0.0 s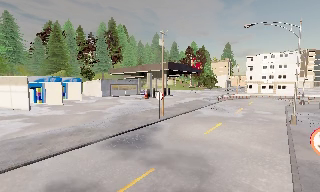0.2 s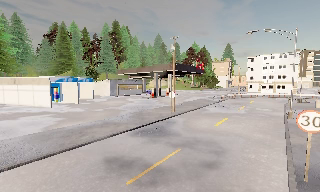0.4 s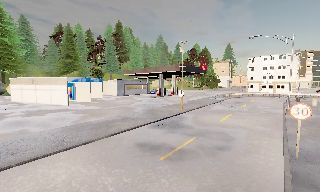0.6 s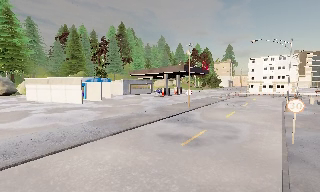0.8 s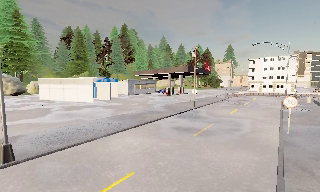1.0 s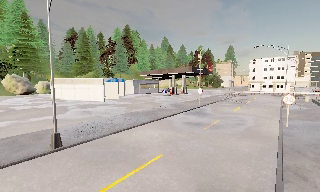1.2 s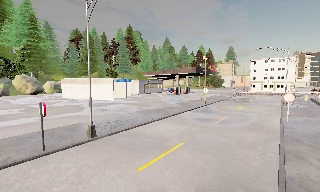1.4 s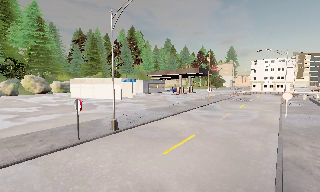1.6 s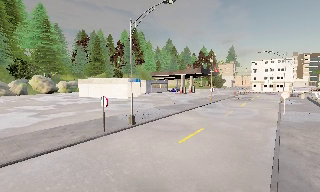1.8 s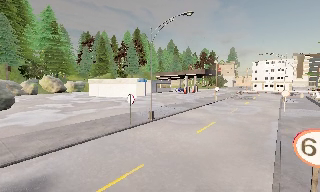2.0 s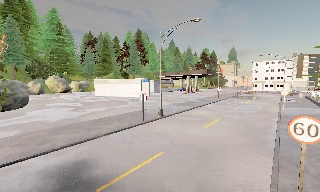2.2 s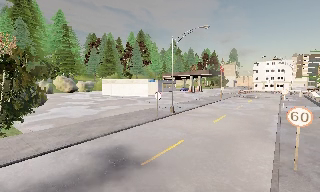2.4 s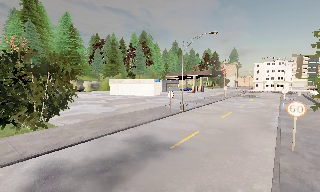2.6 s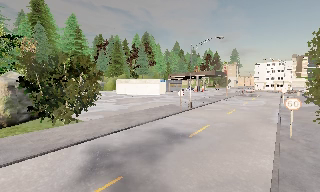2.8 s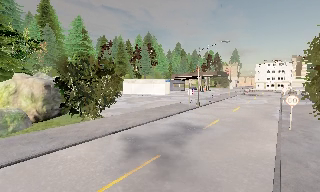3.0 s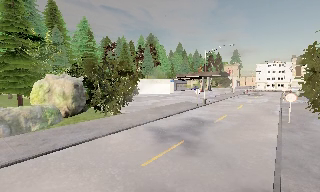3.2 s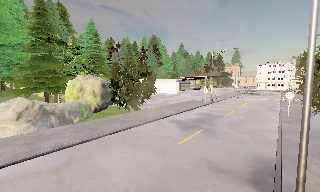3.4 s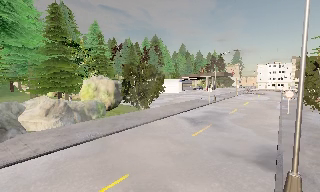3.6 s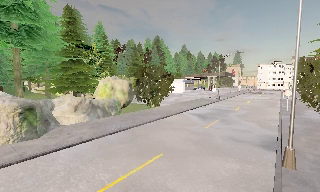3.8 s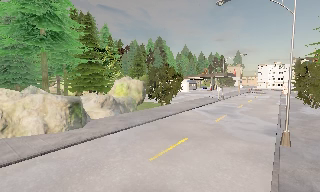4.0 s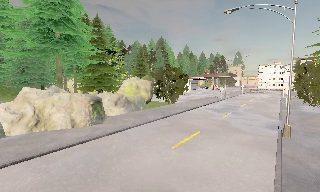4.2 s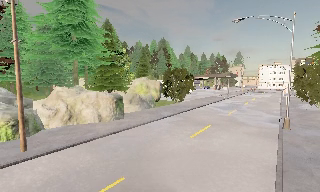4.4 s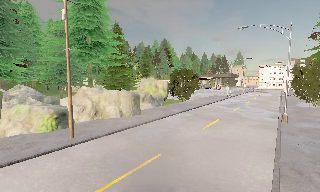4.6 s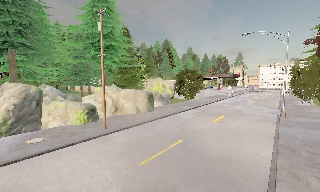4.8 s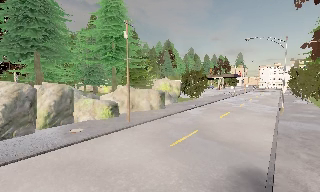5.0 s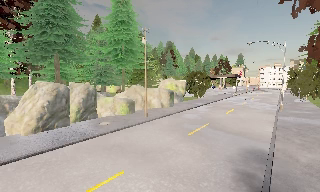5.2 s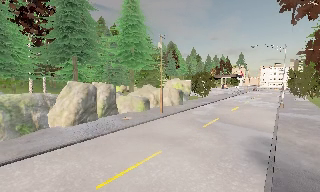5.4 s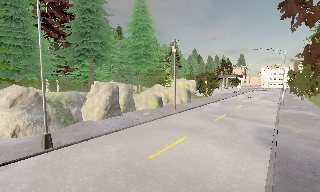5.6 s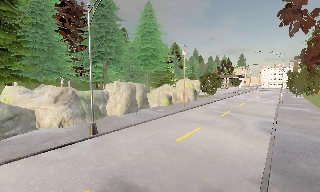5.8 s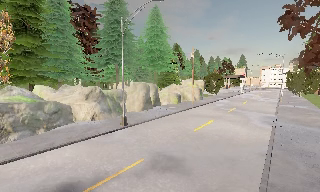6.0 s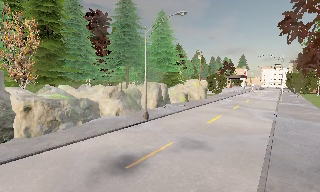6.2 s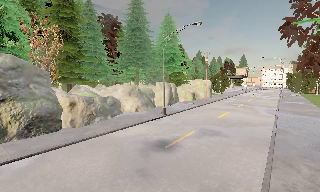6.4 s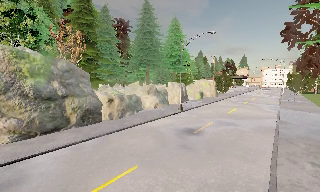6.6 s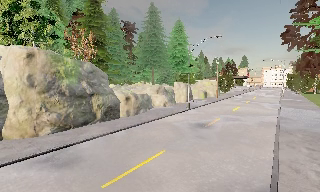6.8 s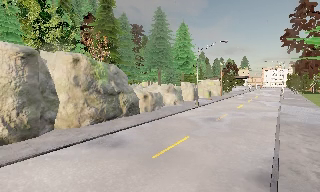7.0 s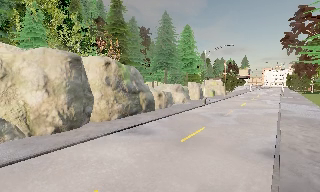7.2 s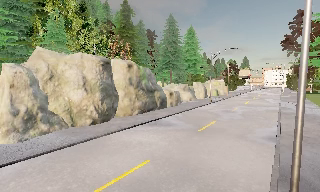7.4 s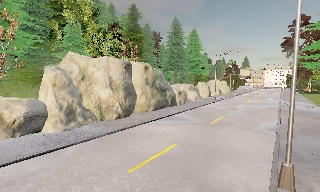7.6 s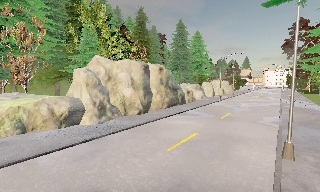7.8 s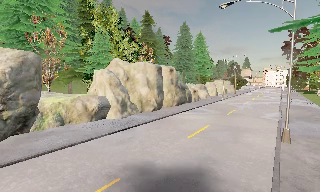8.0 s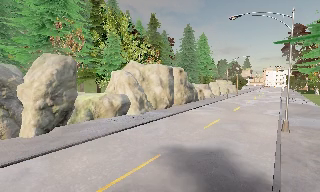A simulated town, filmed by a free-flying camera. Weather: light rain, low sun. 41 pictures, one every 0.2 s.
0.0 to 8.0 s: The camera travels backward and to its left, about 85 m, so what stands in front gets smaller.
The film runs backward here.
